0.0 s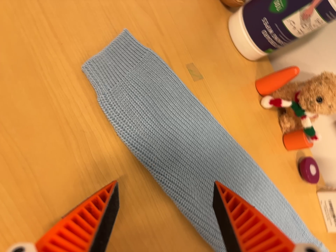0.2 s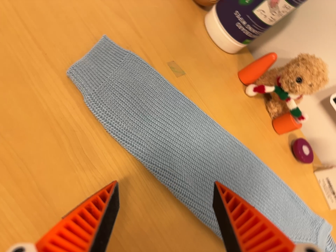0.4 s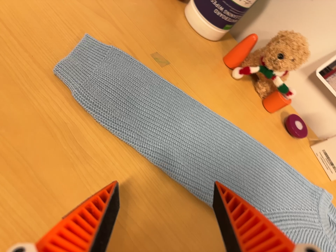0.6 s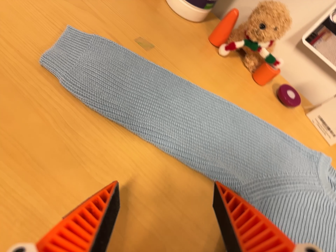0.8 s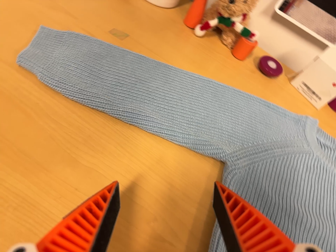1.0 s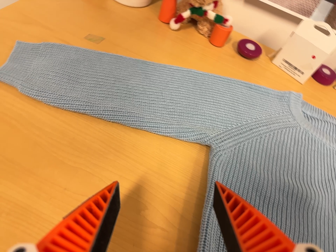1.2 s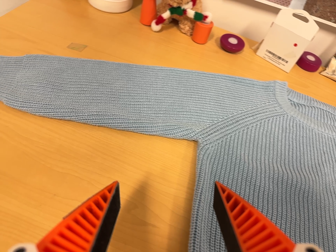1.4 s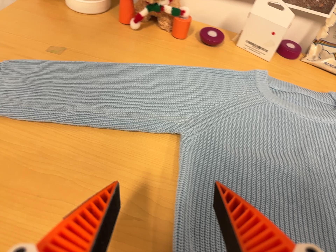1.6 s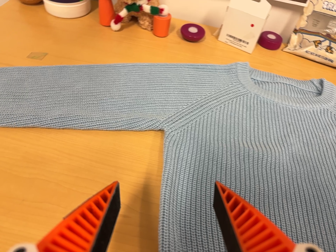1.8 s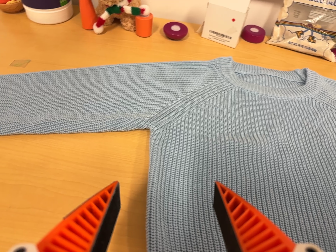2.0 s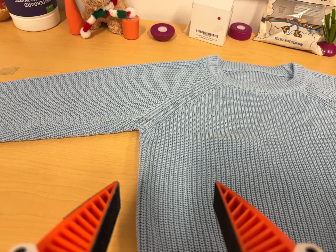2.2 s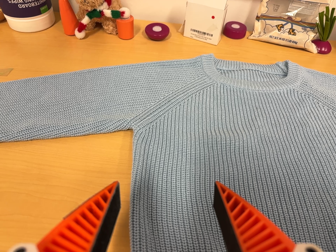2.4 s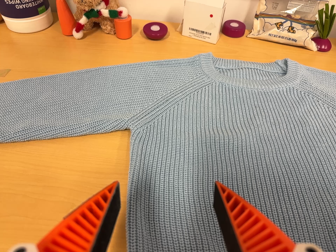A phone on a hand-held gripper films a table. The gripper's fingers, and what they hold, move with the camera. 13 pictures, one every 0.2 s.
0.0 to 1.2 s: The camera travels to its right, toward the bottom of its view and backward, about 20 cm, so close, fixed things drift to the left. It rolls about its line of sight by about 40 degrees, and the scene rotates counterclockwise.
1.2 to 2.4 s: The camera travels to its right, about 9 cm, so close, fixed things drift to the left. It rolls about its line of sight by about 15 degrees, and the scene rotates counterclockwise.
The film runs backward here.
